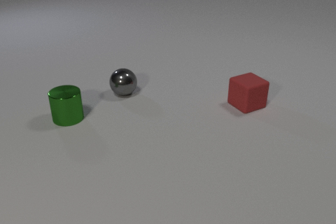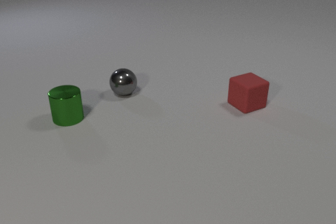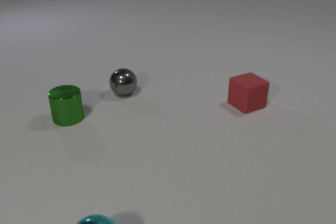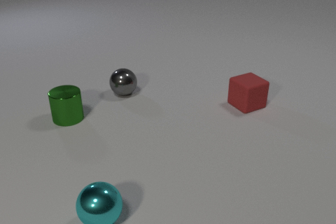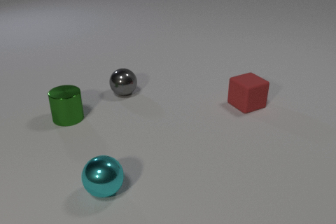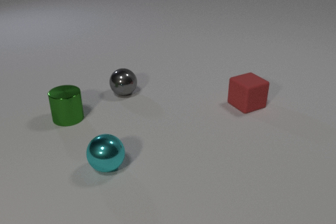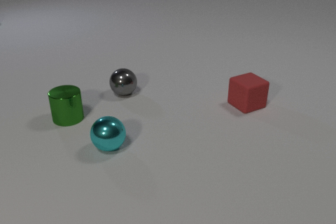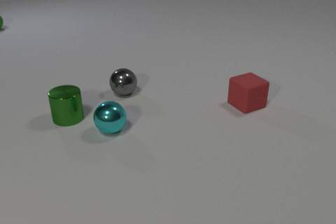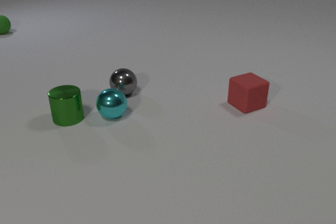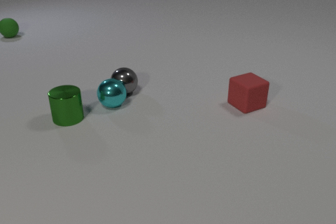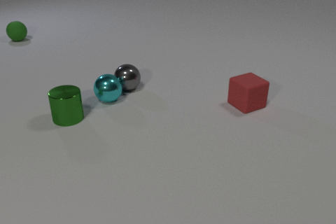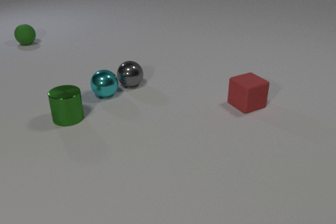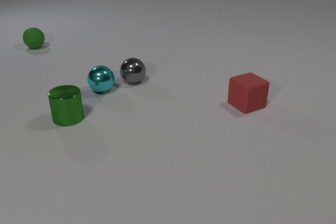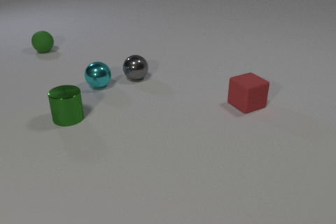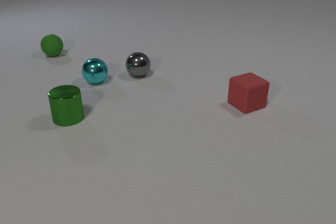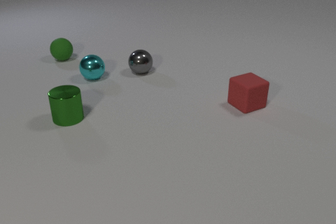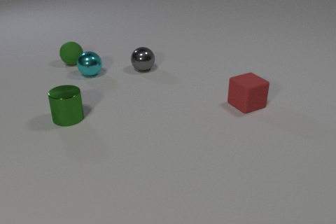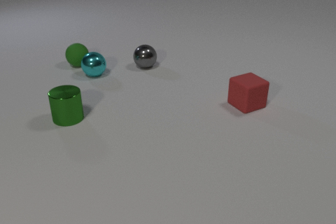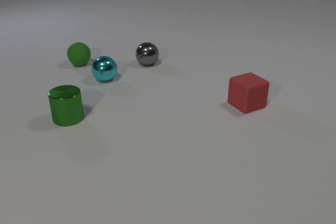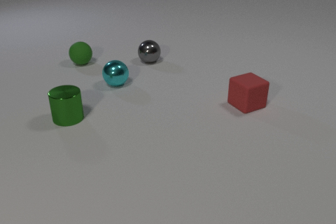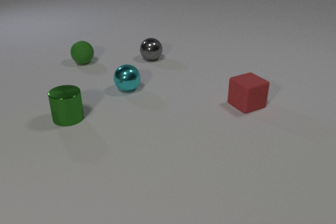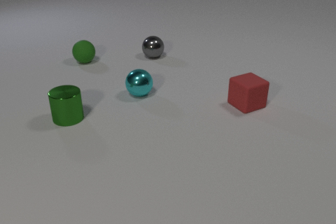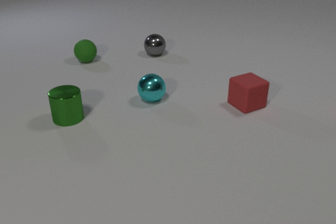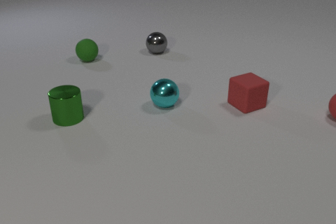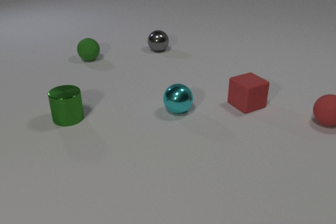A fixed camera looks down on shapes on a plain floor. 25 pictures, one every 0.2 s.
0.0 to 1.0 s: The cyan metal sphere comes in at the bottom edge, rolls away from the camera.
1.0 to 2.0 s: The cyan metal sphere rolls away from the camera. The gray metal sphere rolls away from the camera. The green rubber sphere comes in at the left edge, rolls toward the camera and to the right. The cyan metal sphere and the gray metal sphere collide.
2.0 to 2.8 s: The cyan metal sphere rolls away from the camera. The gray metal sphere rolls away from the camera. The green rubber sphere rolls toward the camera and to the right.
2.8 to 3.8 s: The cyan metal sphere rolls to the right and toward the camera. The gray metal sphere rolls away from the camera. The green rubber sphere rolls toward the camera and to the right. The cyan metal sphere and the green rubber sphere collide.
3.8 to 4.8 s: The cyan metal sphere rolls to the right and toward the camera. The gray metal sphere rolls away from the camera. The green rubber sphere rolls away from the camera and to the right. The red rubber sphere comes in at the right edge, rolls toward the camera and to the left.
How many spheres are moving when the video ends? 4.
Are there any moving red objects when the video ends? yes.
Are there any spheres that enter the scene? yes.
